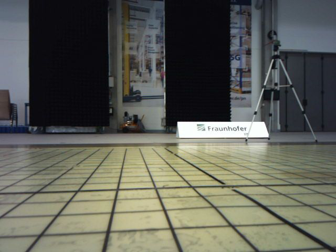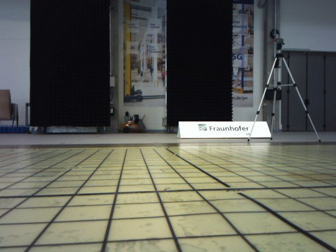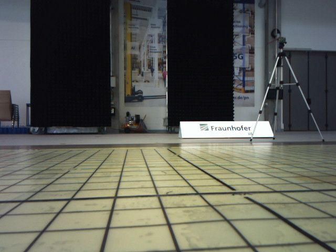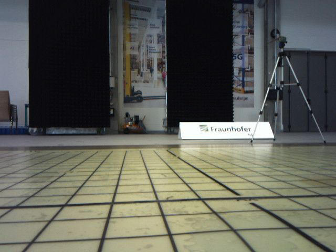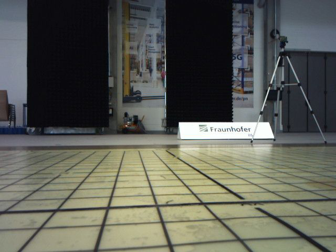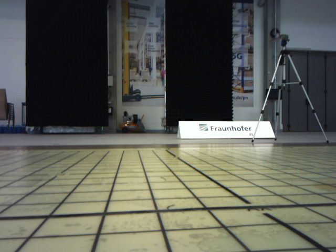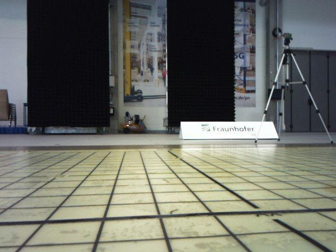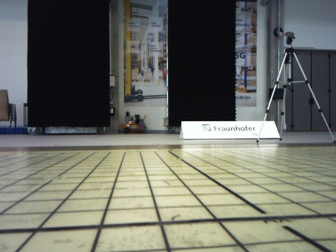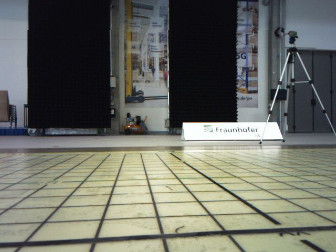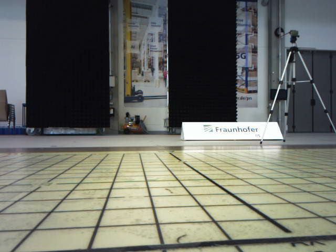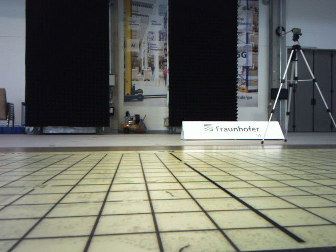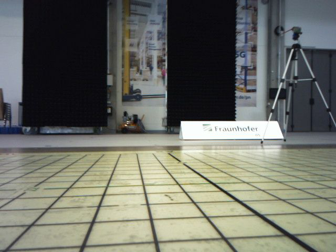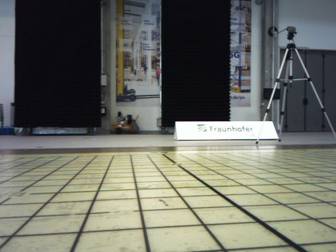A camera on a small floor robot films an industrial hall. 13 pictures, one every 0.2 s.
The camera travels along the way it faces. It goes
forward.
0.0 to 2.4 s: The camera travels forward, about 0.5 m, so what stands in front looms larger.
The film runs forward here.
